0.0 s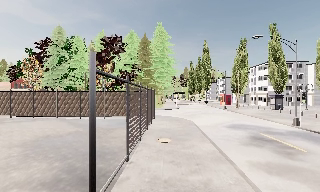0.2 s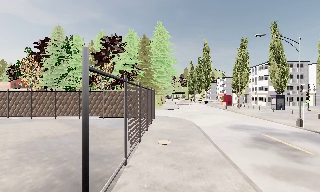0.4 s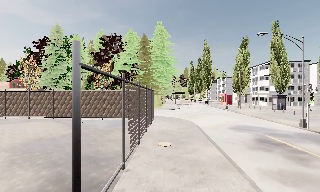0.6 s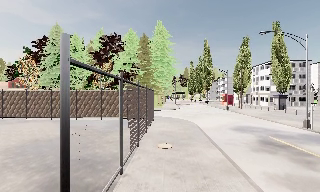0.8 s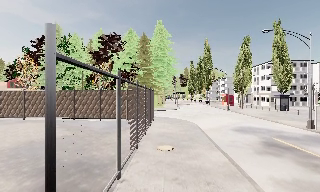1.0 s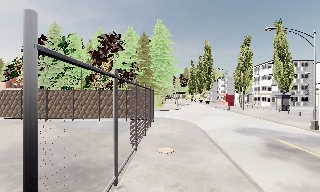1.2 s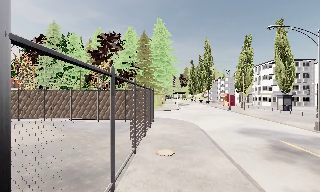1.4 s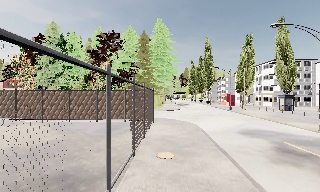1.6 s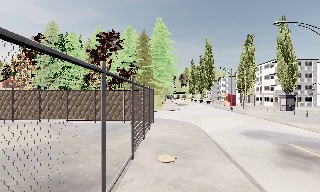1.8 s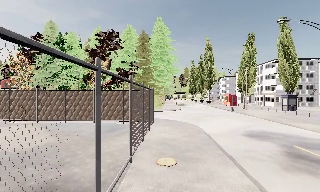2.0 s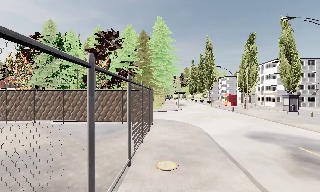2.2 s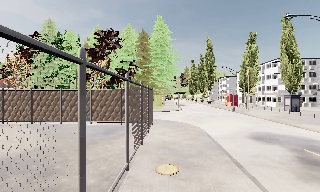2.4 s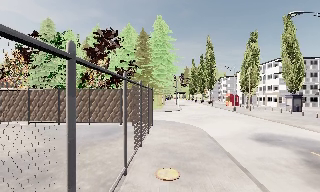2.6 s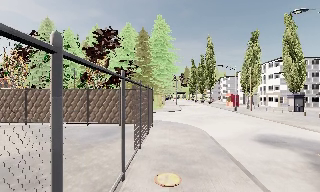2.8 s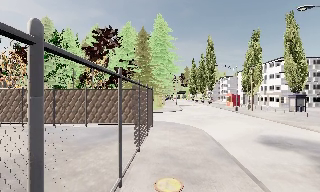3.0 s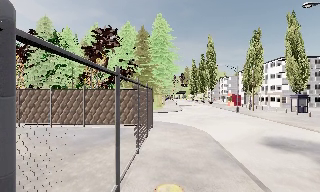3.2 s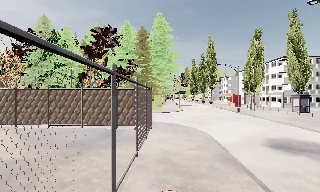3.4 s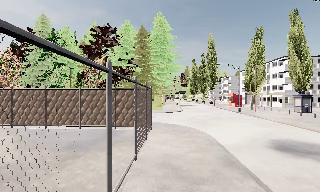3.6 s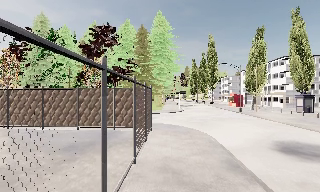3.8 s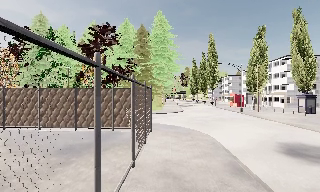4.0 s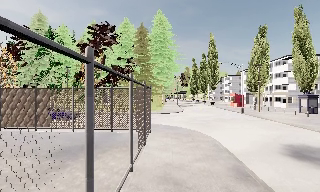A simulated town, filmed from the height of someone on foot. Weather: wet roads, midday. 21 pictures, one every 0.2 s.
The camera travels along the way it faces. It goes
forward.
0.0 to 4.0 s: The camera travels forward, about 6 m, so what stands in front looms larger.
The film runs forward here.
